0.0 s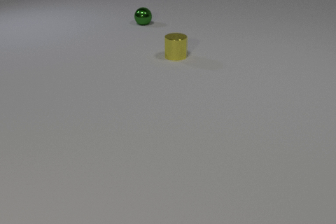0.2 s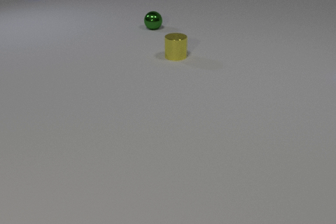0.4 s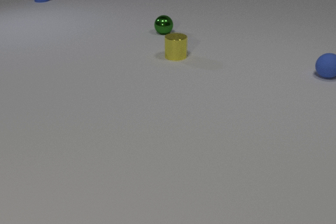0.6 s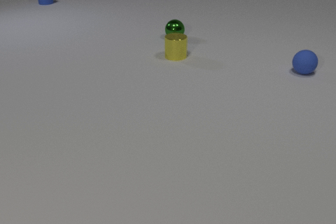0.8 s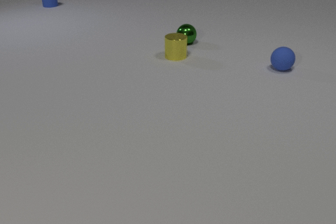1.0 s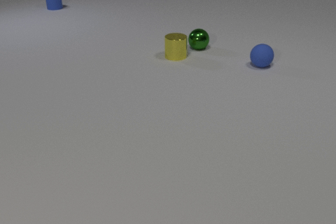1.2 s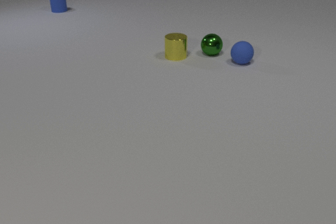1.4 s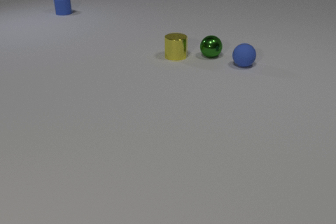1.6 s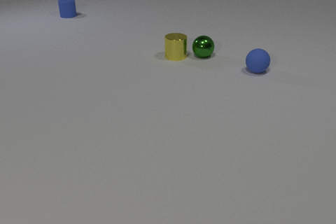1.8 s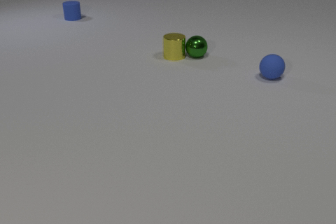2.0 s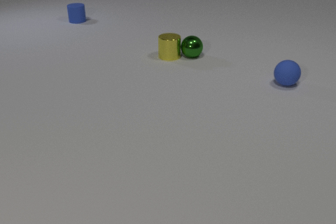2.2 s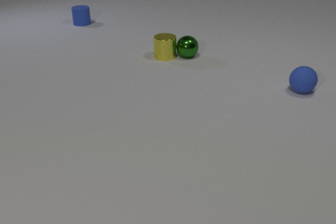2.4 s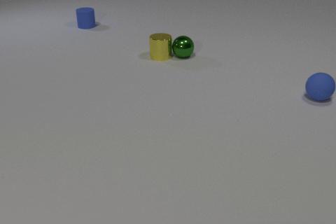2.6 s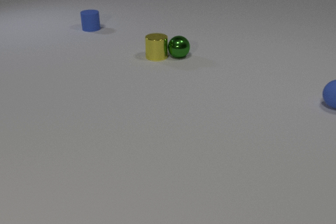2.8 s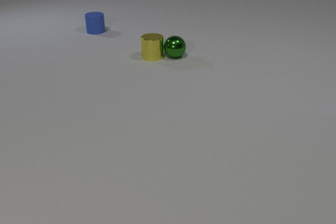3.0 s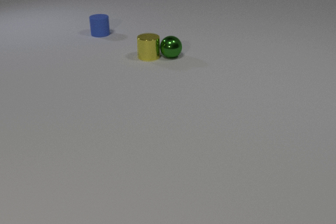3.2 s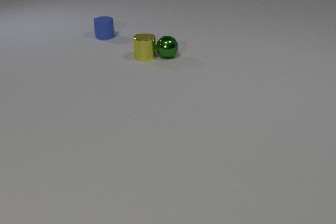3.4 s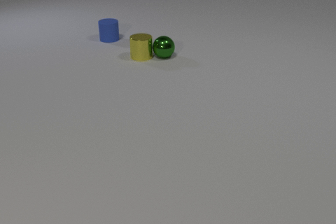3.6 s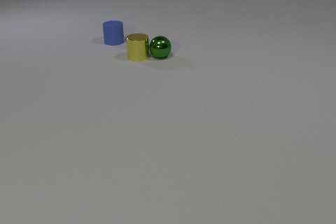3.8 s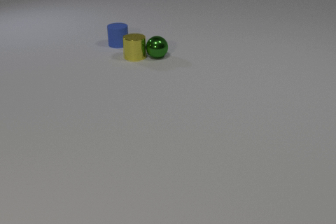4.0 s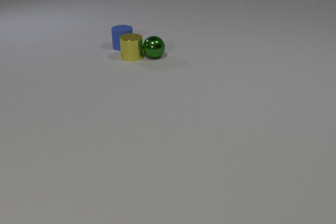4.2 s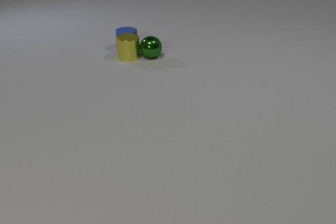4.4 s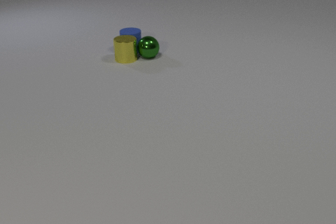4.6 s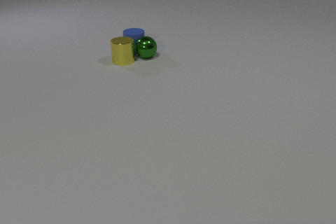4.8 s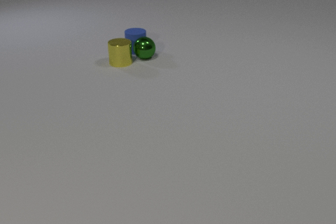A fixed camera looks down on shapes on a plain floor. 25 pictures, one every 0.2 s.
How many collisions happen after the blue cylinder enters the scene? 4.
What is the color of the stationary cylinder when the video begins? yellow.
Are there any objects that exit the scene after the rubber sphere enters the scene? yes.
0.0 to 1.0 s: The blue rubber sphere comes in at the right edge, rolls to the left. The green metal sphere rolls toward the camera and to the right. The blue rubber cylinder comes in at the top edge, slides toward the camera.
1.0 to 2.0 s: The blue rubber sphere rolls toward the camera and to the right. The green metal sphere rolls toward the camera. The yellow metal cylinder slides to the left. The blue rubber cylinder slides toward the camera. The blue rubber sphere and the green metal sphere collide. The green metal sphere and the yellow metal cylinder collide.
2.0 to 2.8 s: The blue rubber sphere rolls to the right and toward the camera, leaves at the right edge. The green metal sphere rolls to the left. The yellow metal cylinder slides to the left. The blue rubber cylinder slides toward the camera and to the right.
2.8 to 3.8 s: The green metal sphere rolls to the left. The yellow metal cylinder slides to the left. The blue rubber cylinder slides toward the camera and to the right.
3.8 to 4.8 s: The green metal sphere rolls to the left. The yellow metal cylinder slides to the left and toward the camera. The blue rubber cylinder slides toward the camera and to the right. The yellow metal cylinder and the blue rubber cylinder collide. The green metal sphere and the blue rubber cylinder collide.
